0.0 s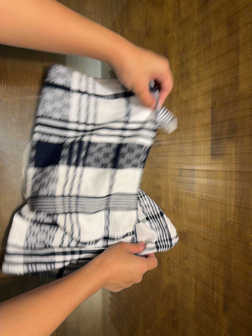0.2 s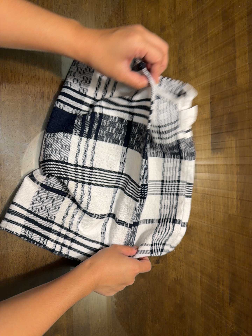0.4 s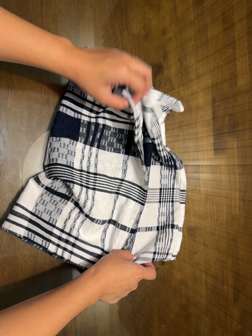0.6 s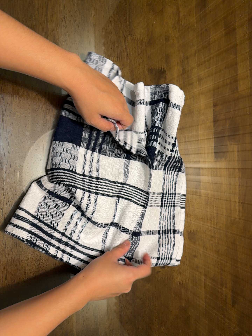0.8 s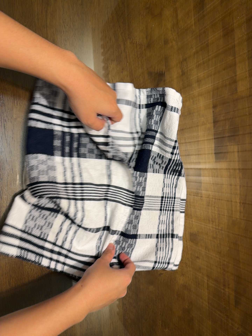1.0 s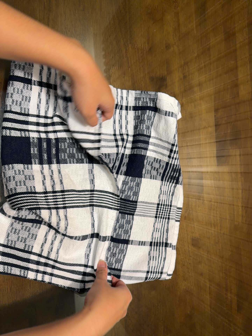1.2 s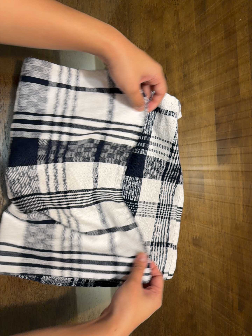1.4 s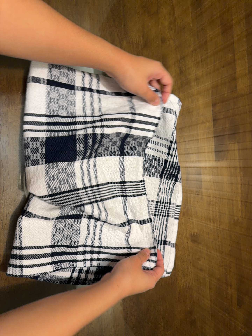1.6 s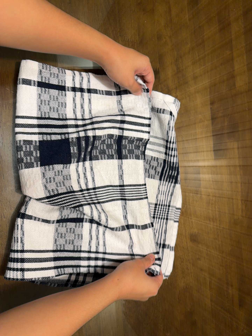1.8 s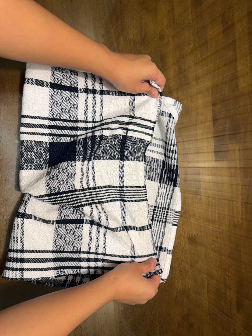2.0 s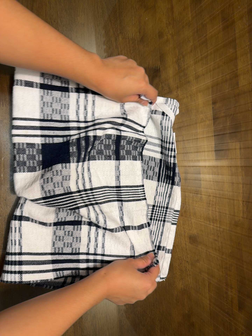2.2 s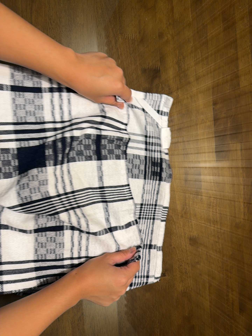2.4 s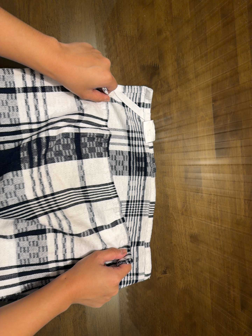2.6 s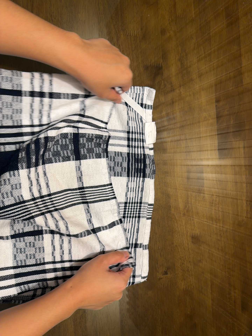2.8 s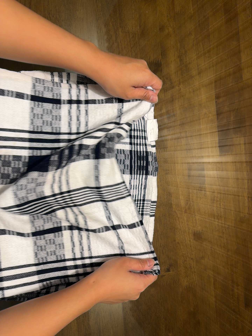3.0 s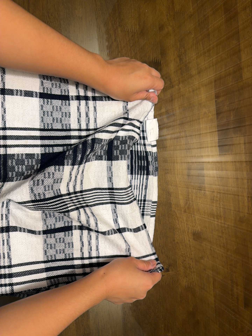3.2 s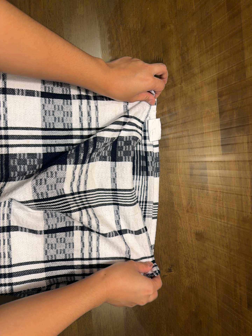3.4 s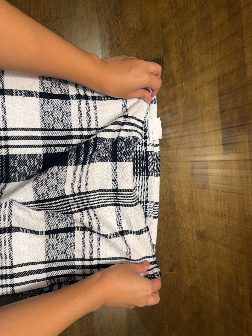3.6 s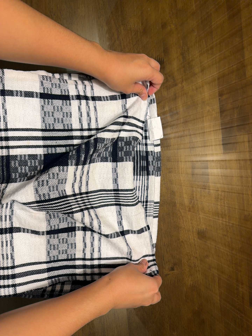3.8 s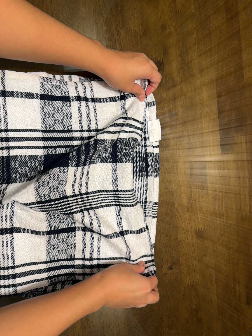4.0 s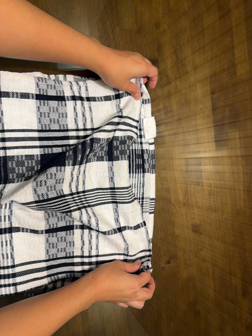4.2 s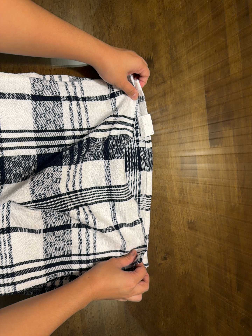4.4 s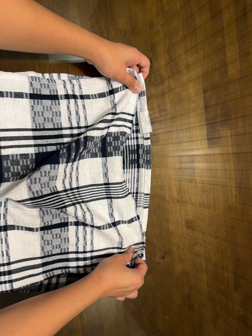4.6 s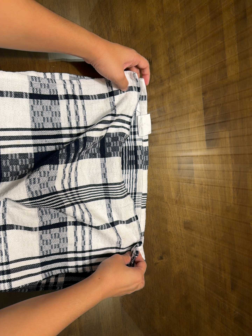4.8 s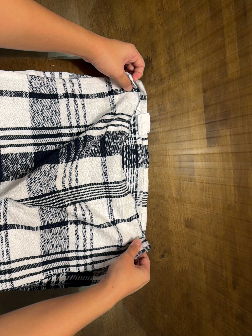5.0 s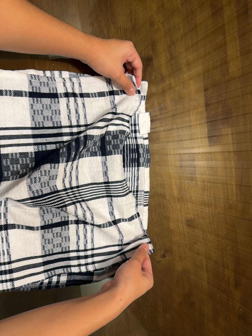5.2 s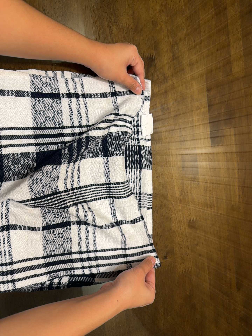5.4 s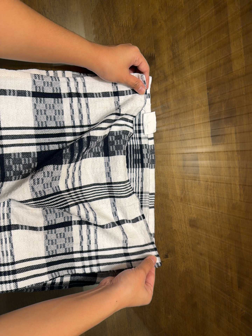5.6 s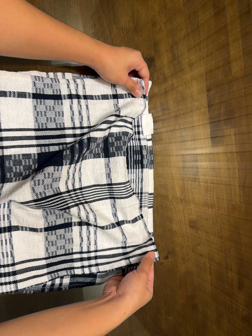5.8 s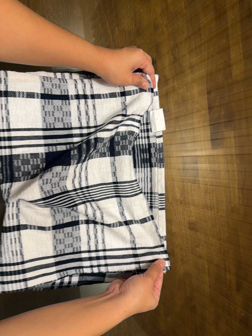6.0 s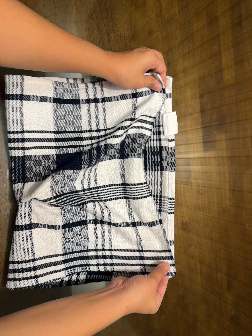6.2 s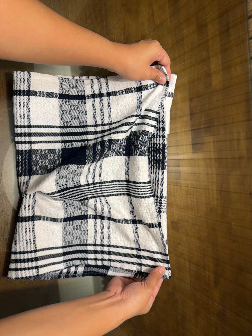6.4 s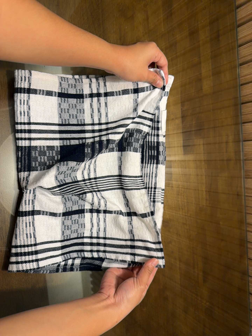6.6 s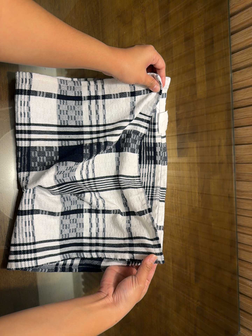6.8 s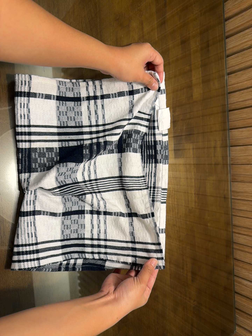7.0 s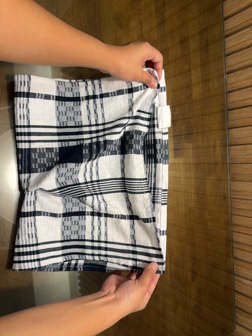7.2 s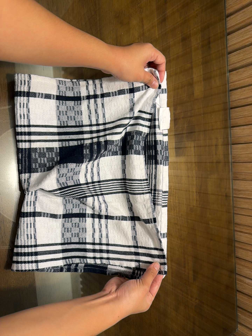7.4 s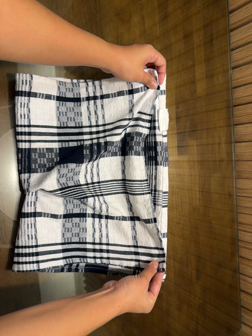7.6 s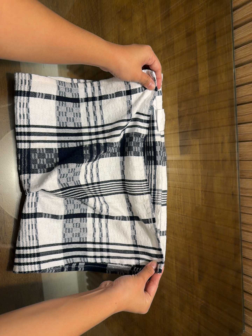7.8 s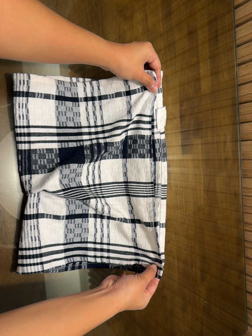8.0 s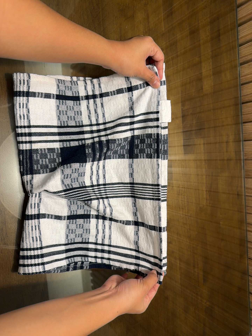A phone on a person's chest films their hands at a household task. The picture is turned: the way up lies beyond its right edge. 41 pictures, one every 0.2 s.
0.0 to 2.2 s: The camera shifts only a little, or ends up much as it began.
2.2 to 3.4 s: The camera keeps its place and its aim.
3.4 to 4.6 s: The camera shifts only a little, or ends up much as it began.
4.6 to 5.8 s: The camera keeps its place and its aim.
5.8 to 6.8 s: The camera swings to its right by about 10 degrees, and the scene slides to the left. It travels backward, about 8 cm, so what stands in front gets smaller.
6.8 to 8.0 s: The camera shifts only a little, or ends up much as it began.
The film runs forward here.
